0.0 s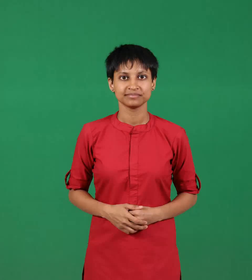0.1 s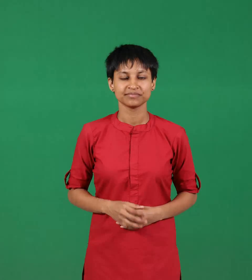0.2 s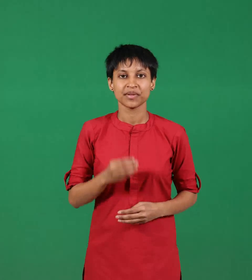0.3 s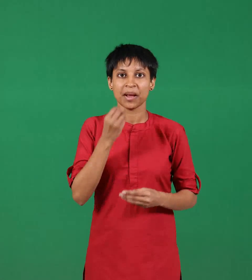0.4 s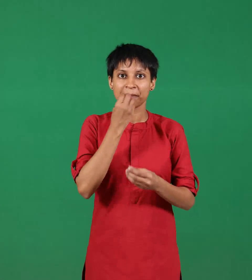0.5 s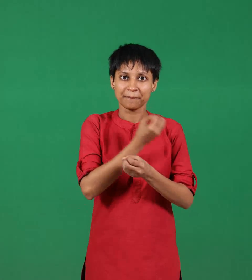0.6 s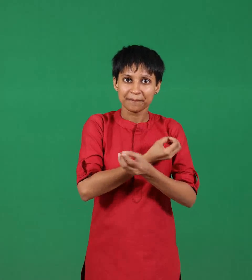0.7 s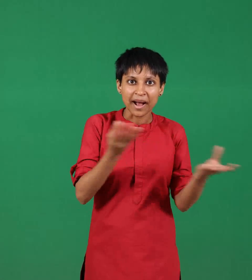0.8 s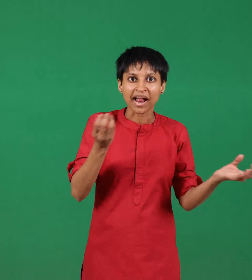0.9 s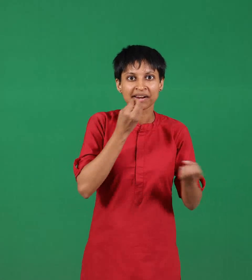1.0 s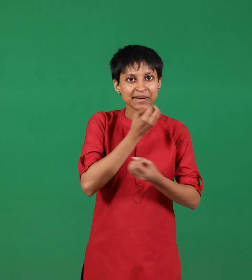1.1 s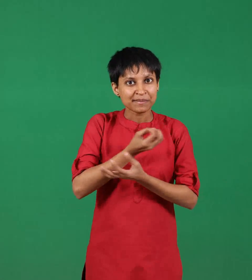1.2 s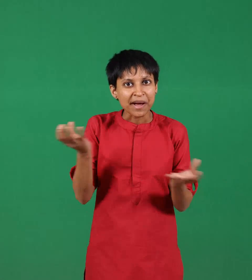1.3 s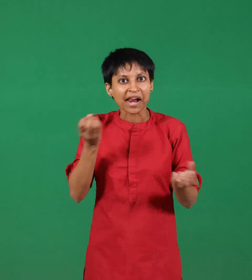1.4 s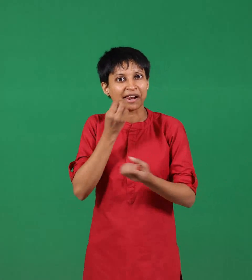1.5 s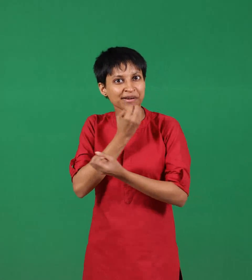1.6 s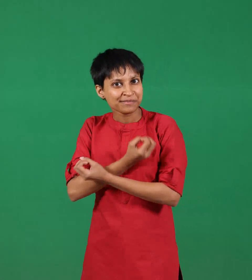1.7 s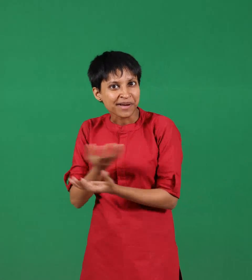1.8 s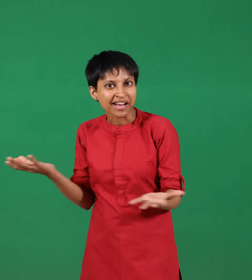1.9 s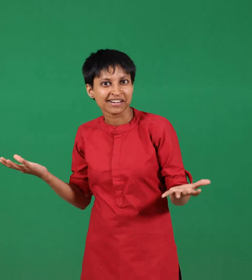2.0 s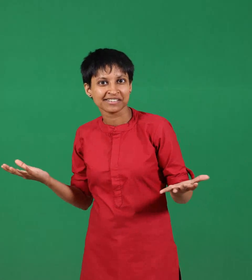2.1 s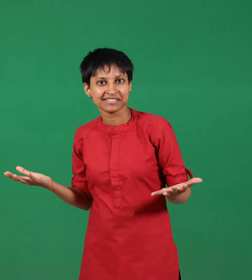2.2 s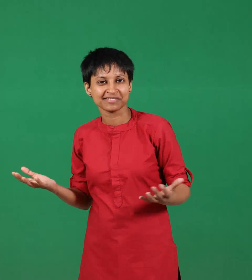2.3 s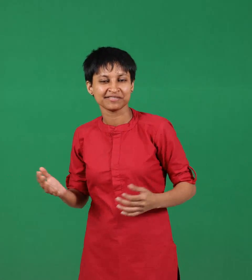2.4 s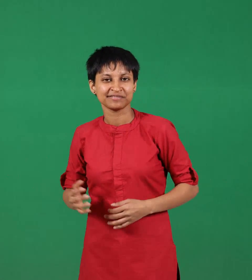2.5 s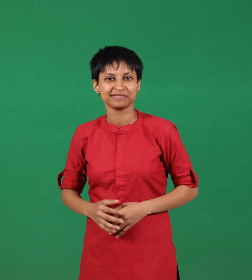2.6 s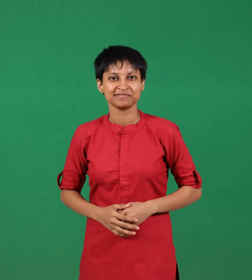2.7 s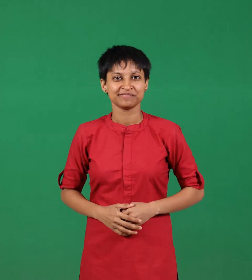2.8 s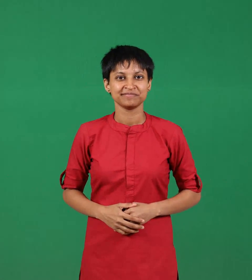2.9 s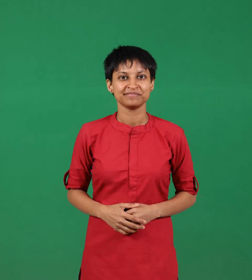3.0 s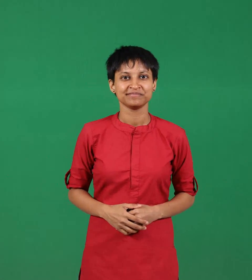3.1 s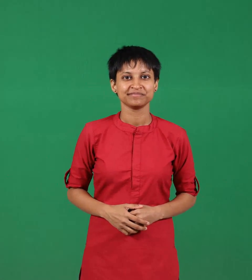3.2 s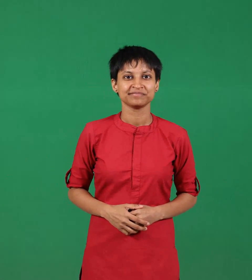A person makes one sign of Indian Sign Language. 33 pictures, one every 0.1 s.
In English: feasts & parties
